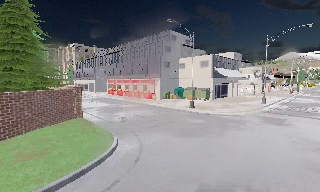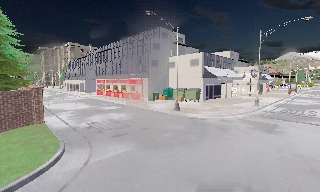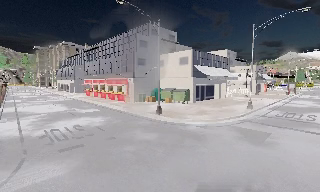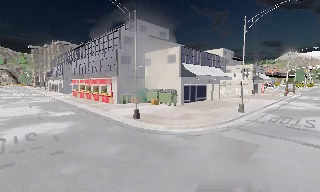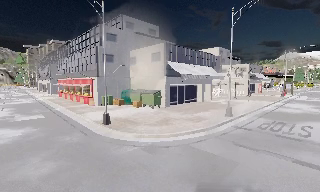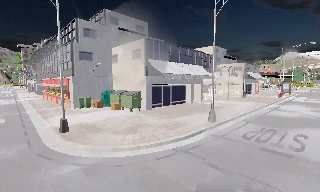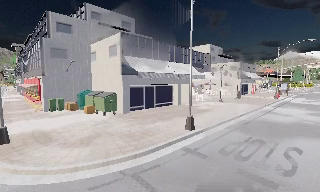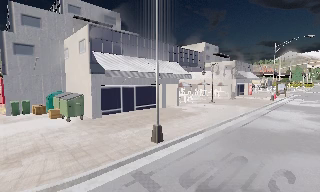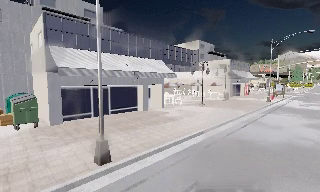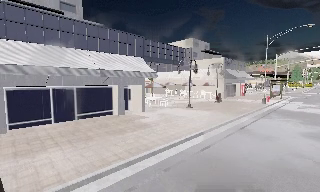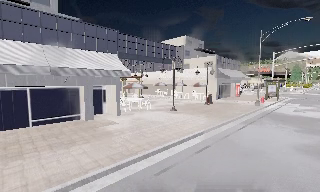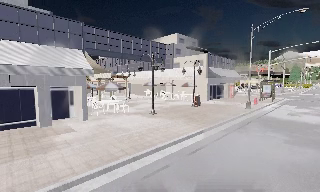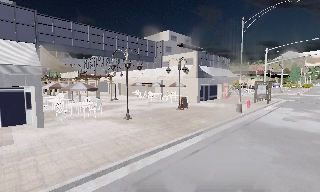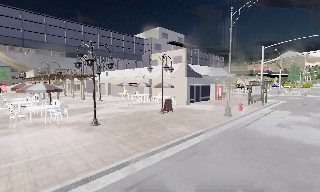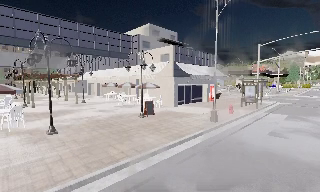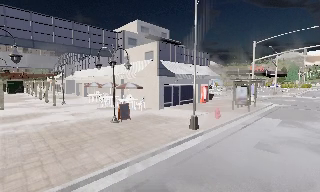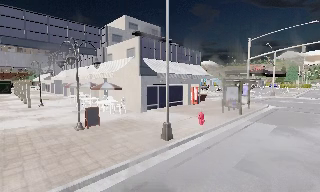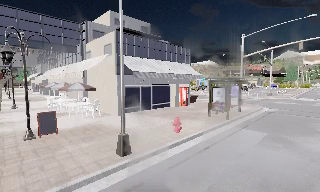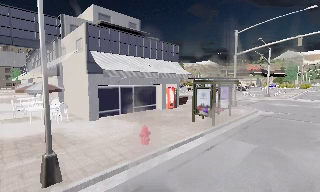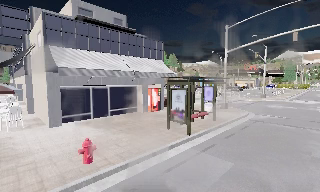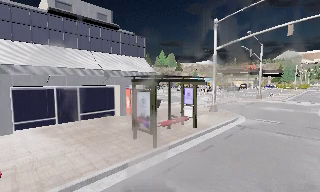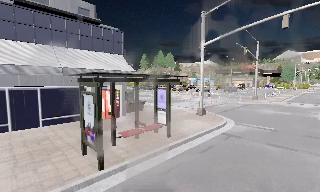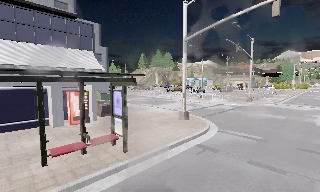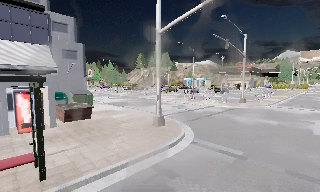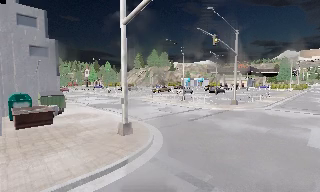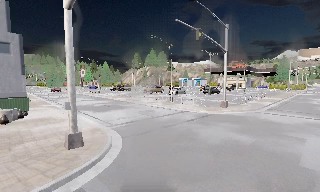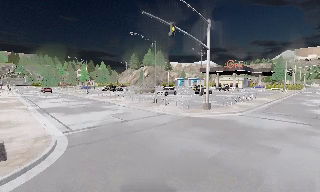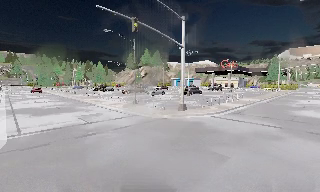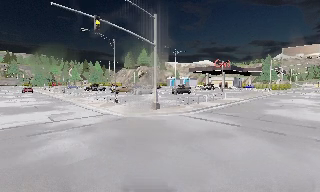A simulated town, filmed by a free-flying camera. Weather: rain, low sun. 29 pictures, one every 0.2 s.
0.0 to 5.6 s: The camera travels to its right and forward, about 65 m, so close, fixed things drift to the left.
The film runs backward here.
